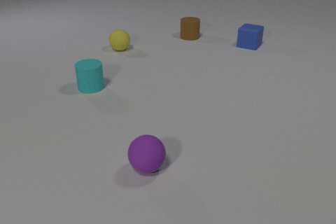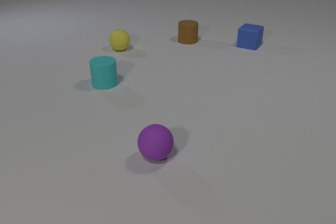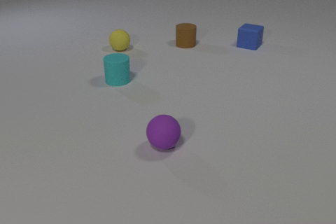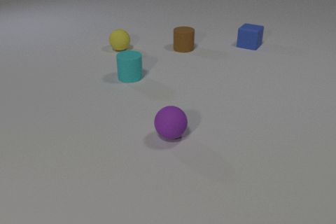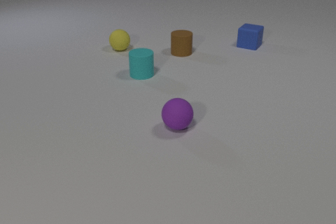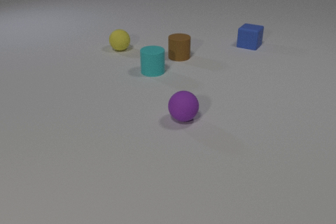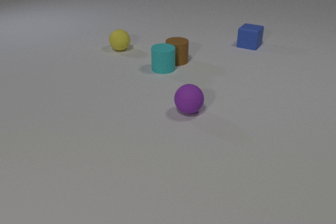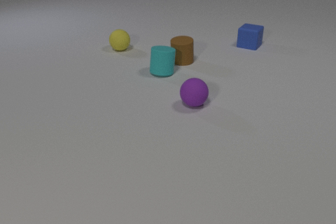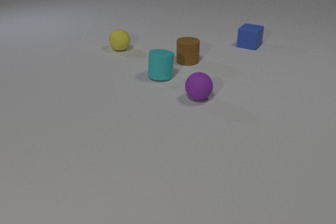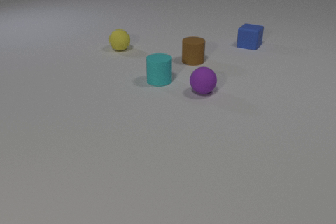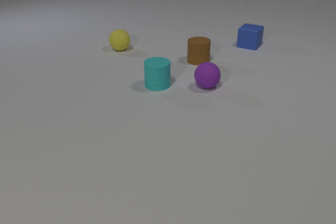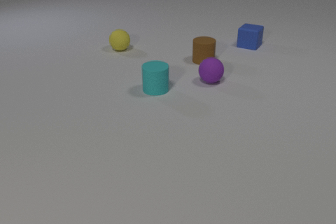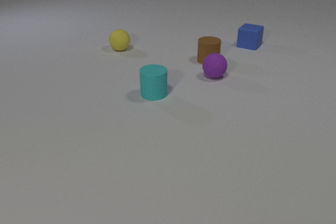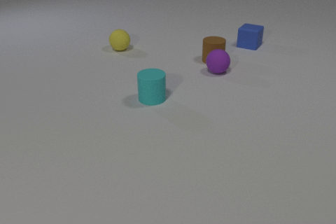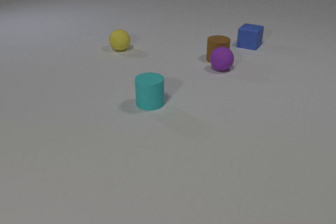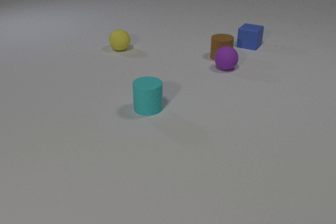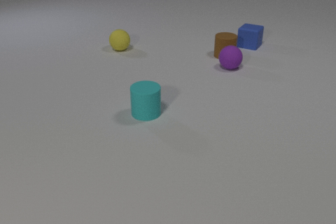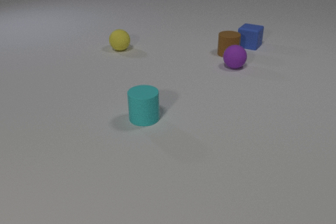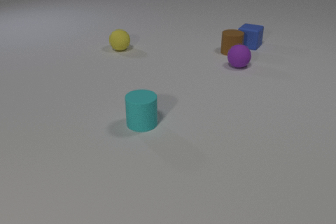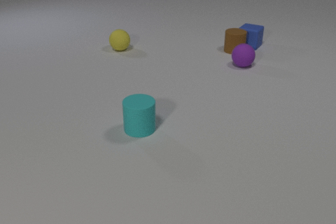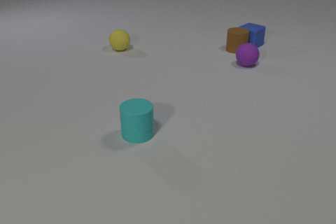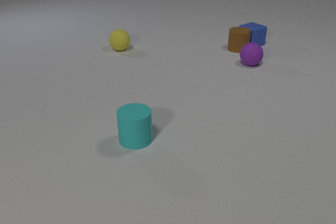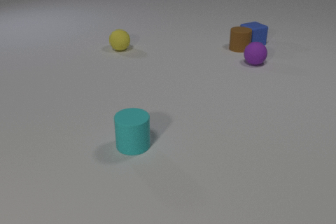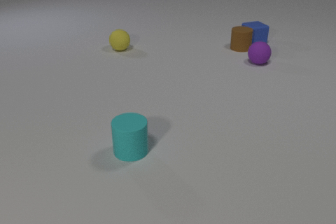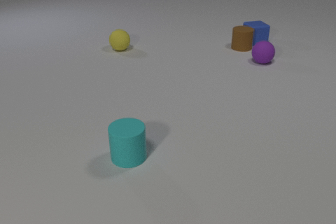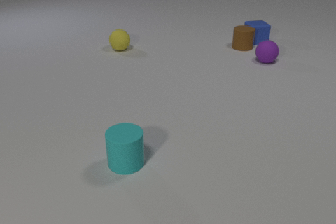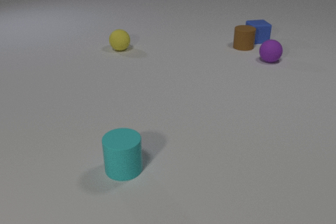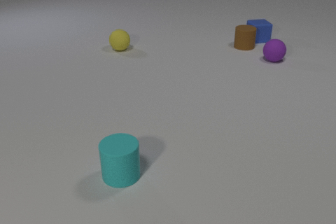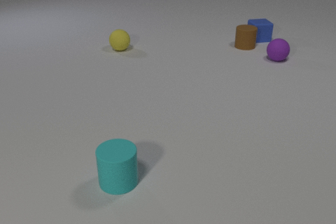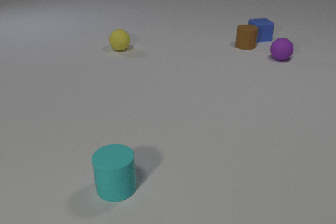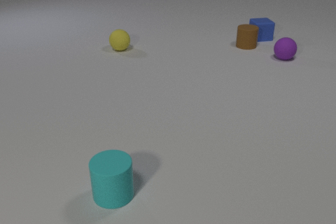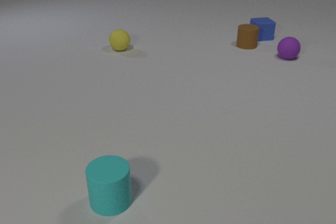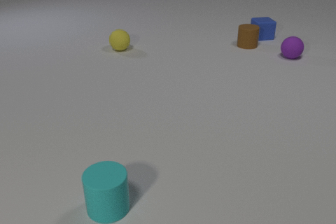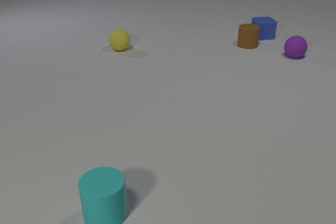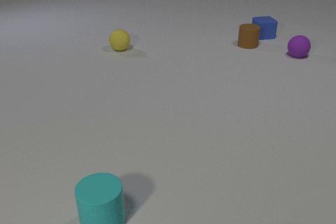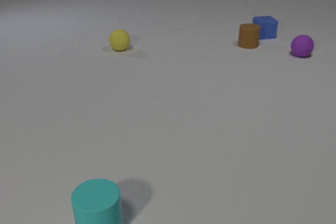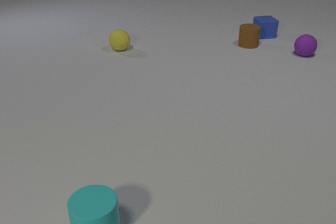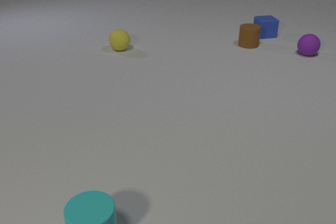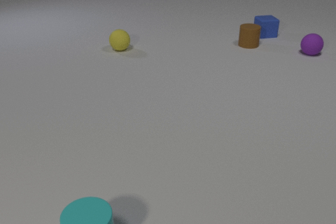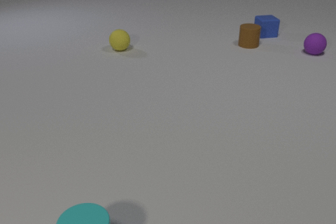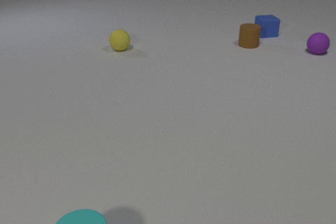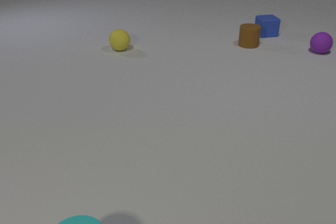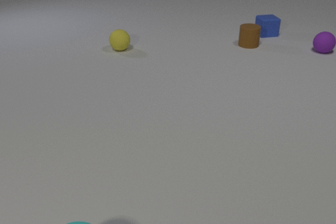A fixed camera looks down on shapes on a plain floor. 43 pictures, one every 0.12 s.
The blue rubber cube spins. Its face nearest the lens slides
to the left.
The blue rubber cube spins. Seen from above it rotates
clockwise.
0.00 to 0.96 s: The brown rubber cylinder slides toward the camera. The cyan rubber cylinder slides to the right. The purple rubber sphere rolls away from the camera. The brown rubber cylinder and the cyan rubber cylinder collide.
0.96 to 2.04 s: The brown rubber cylinder slides to the right and away from the camera. The cyan rubber cylinder slides toward the camera. The purple rubber sphere rolls away from the camera and to the right. The brown rubber cylinder and the purple rubber sphere collide.
2.04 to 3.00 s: The brown rubber cylinder slides away from the camera and to the right. The cyan rubber cylinder slides toward the camera. The purple rubber sphere rolls to the right and away from the camera. The blue rubber cube slides away from the camera and to the right, spins clockwise seen from above by about 45 degrees, its near face sliding to the left. The brown rubber cylinder and the blue rubber cube collide.
3.00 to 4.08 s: The brown rubber cylinder slides away from the camera and to the right. The cyan rubber cylinder slides toward the camera. The purple rubber sphere rolls to the right and away from the camera. The blue rubber cube slides away from the camera and to the right.
4.08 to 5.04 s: The cyan rubber cylinder slides toward the camera. The purple rubber sphere rolls to the right and away from the camera. The blue rubber cube slides away from the camera.
Are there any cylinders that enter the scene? no.
How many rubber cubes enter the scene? 0.
What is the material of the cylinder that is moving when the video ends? rubber.
